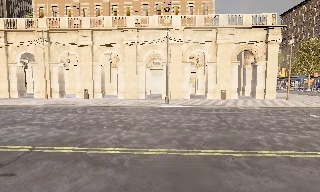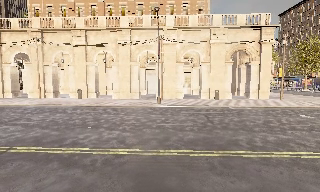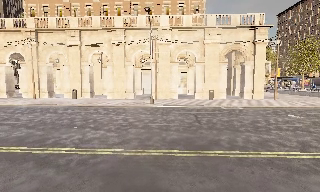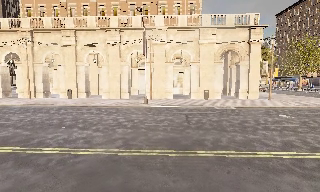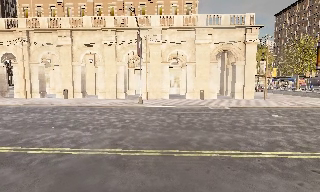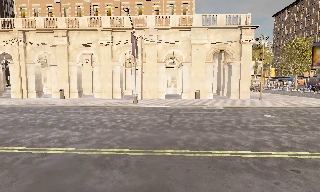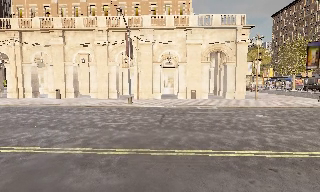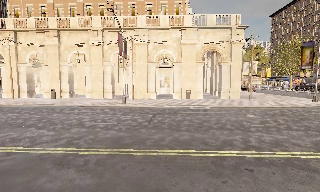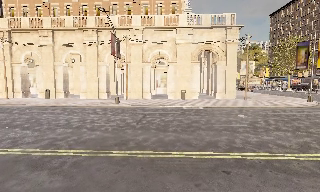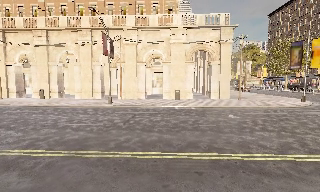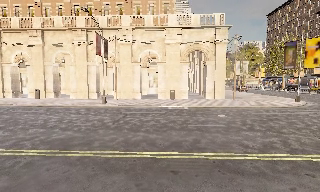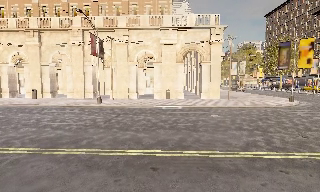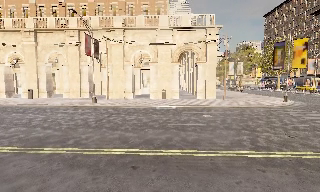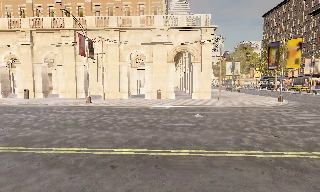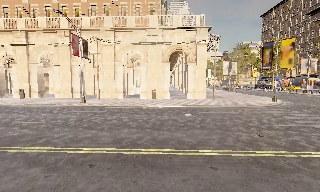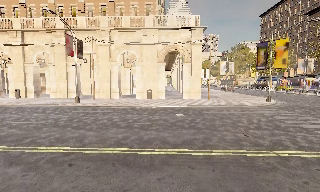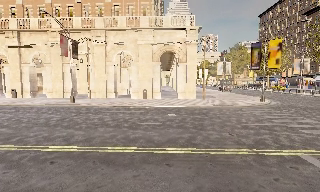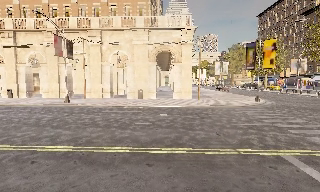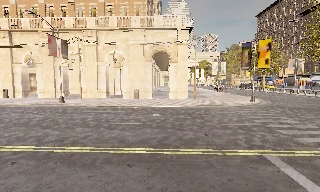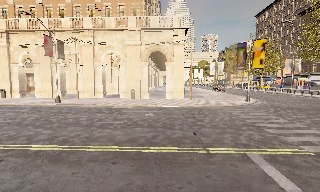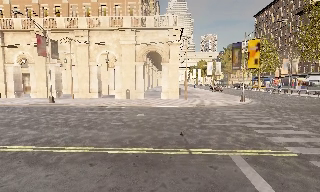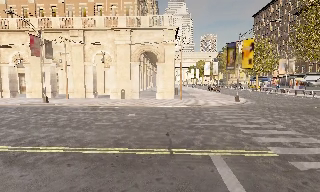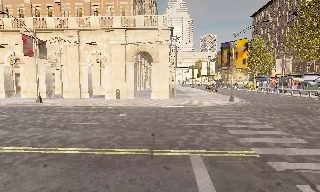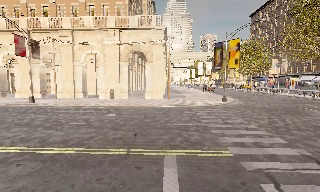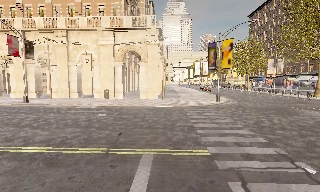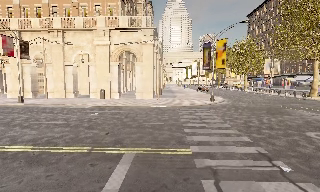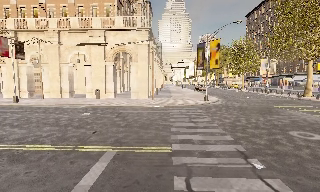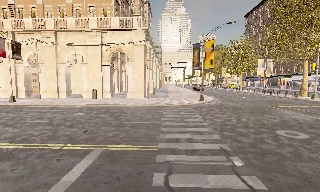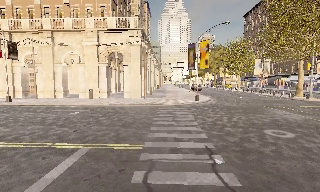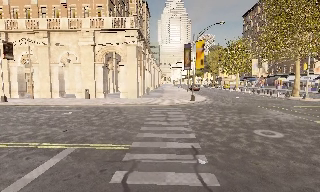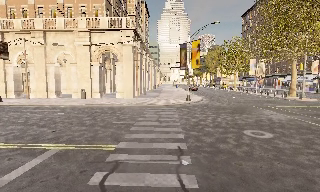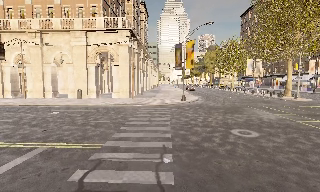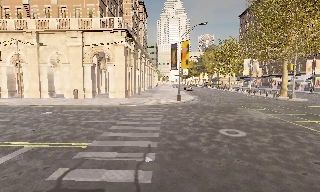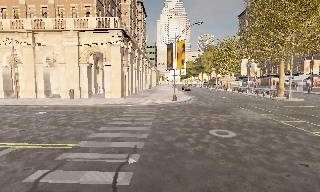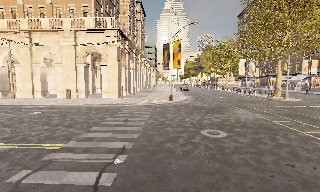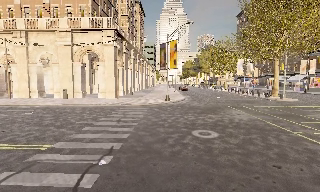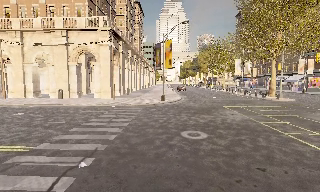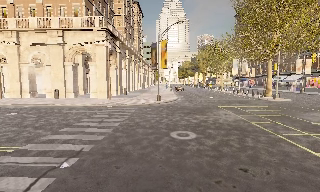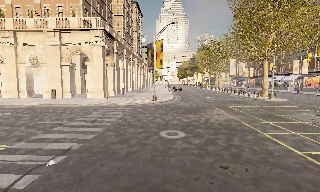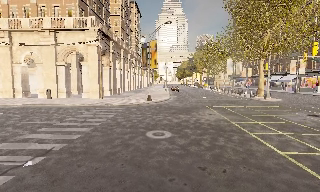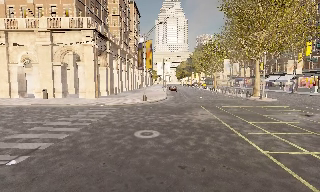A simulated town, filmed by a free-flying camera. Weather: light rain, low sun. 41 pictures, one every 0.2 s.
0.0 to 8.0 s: The camera travels to its right, about 25 m, so close, fixed things drift to the left.
The film runs forward here.
